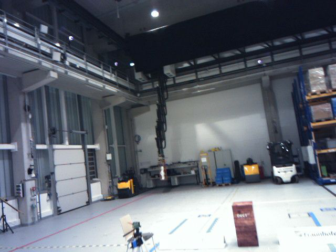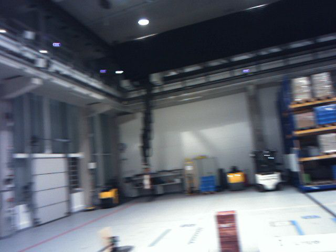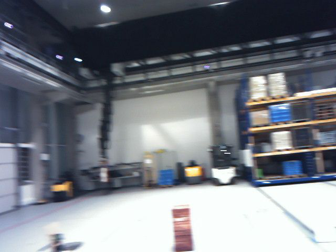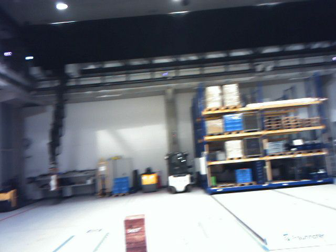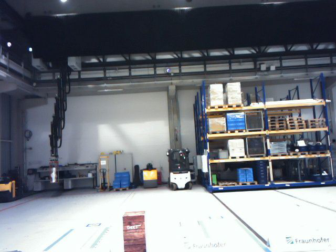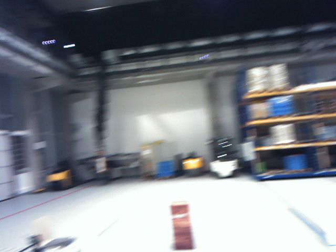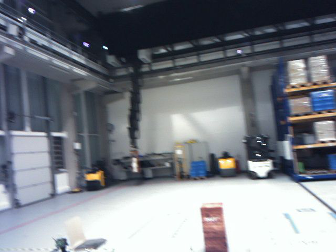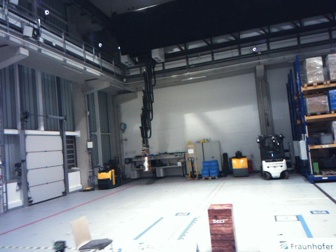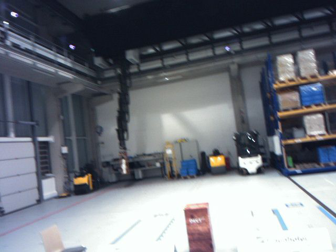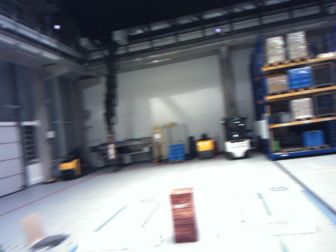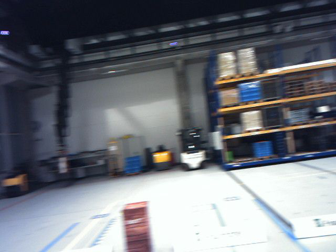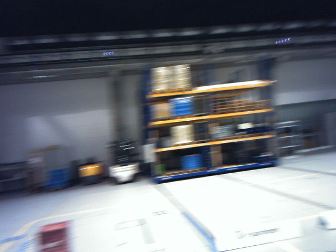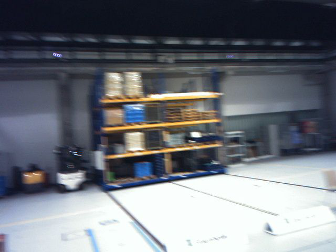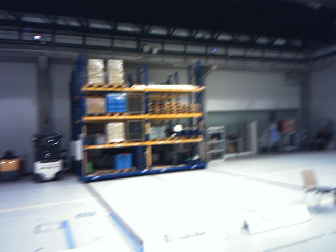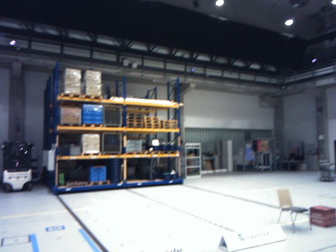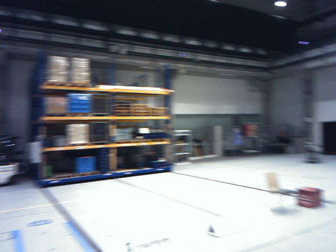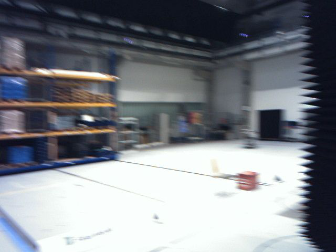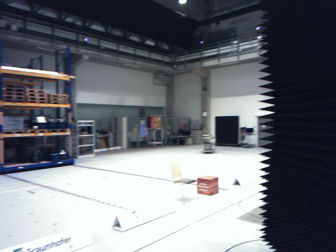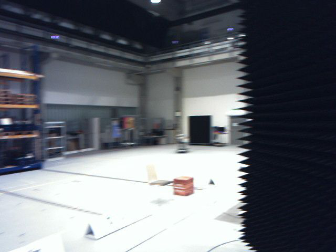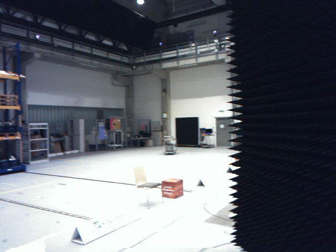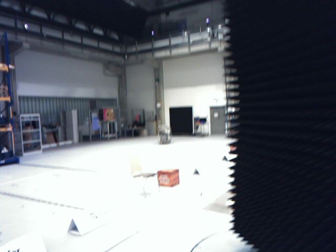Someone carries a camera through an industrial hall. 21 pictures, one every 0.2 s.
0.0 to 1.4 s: The camera travels forward, about 1.2 m, so what stands in front looms larger.
1.4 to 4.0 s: The camera pans to its right, which is clockwise from overhead, by about 75 degrees. It travels forward, about 1.6 m.
The film runs forward here.
